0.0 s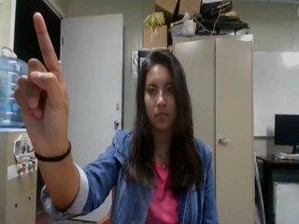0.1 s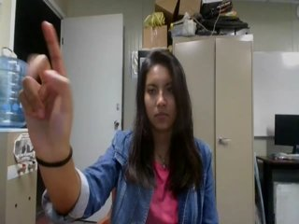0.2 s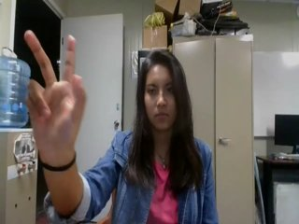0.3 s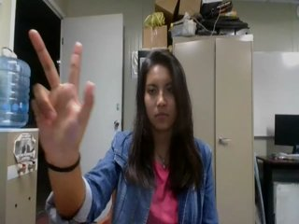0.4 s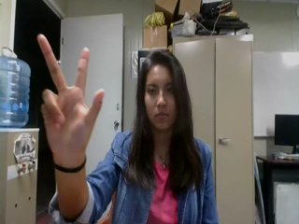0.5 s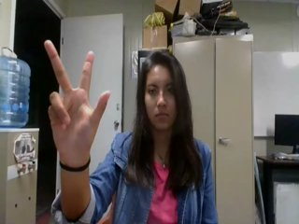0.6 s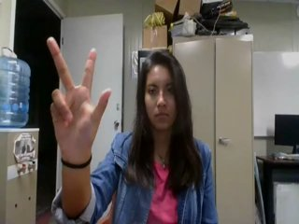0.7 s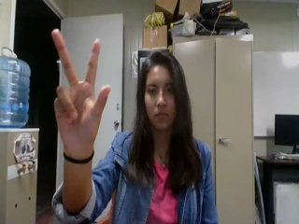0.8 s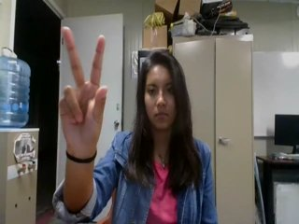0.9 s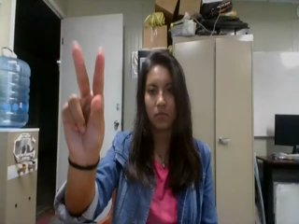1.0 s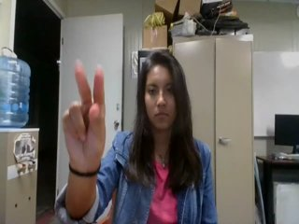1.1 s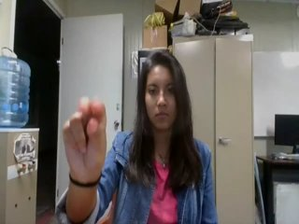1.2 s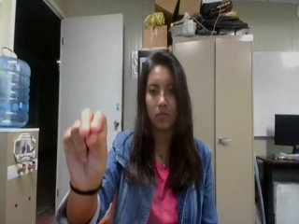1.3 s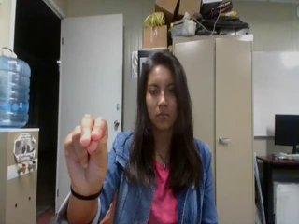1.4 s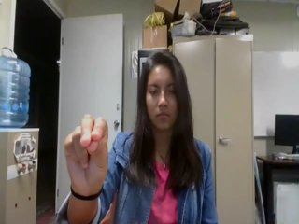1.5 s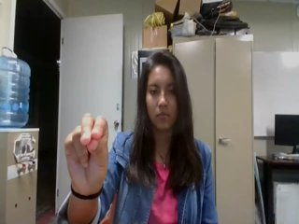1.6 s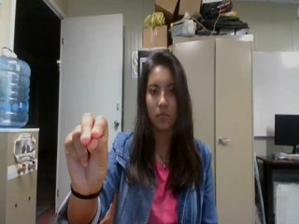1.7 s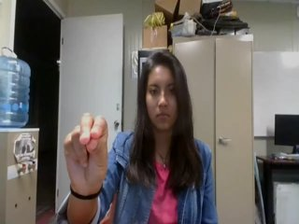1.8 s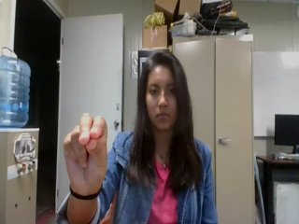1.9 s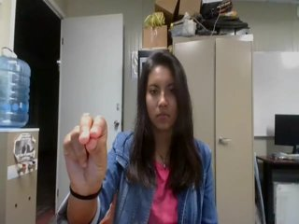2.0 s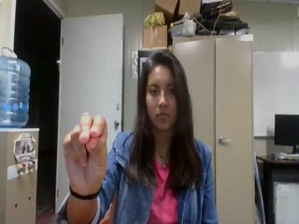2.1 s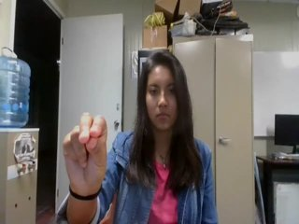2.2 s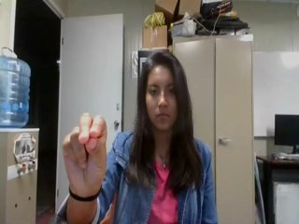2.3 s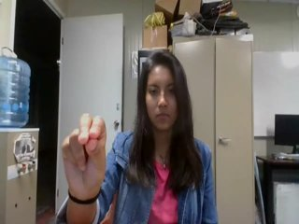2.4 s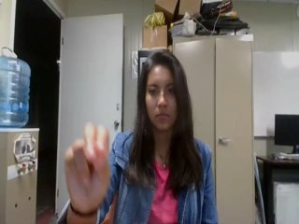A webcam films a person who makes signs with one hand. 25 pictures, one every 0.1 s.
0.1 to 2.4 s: Zoom out.
